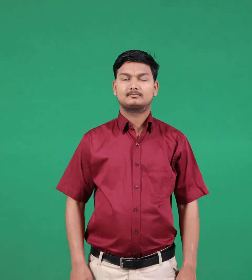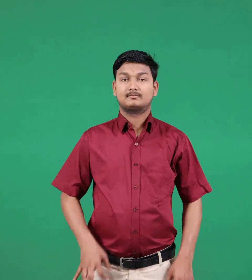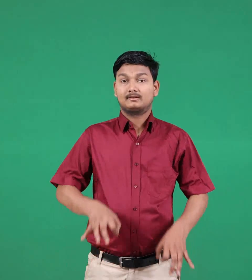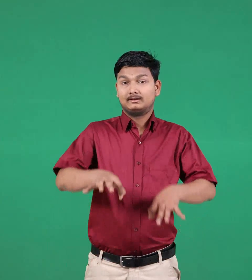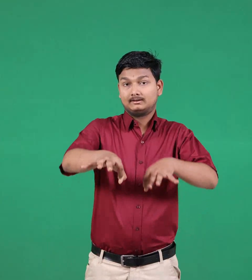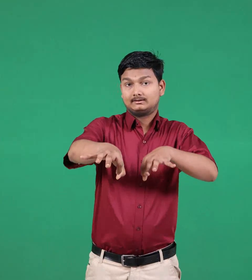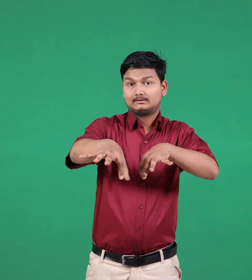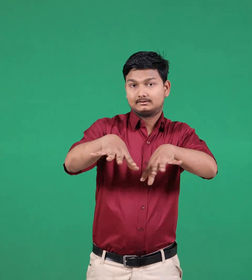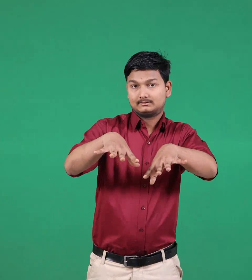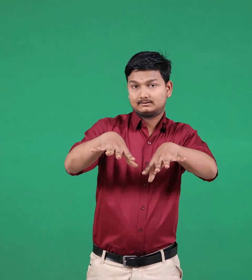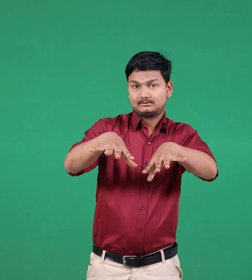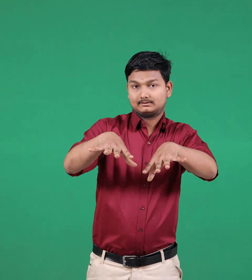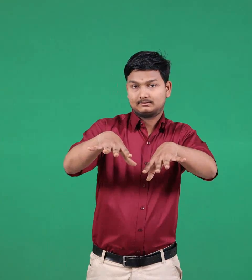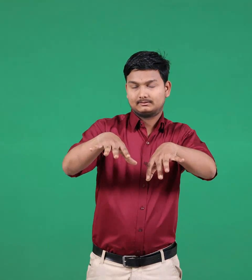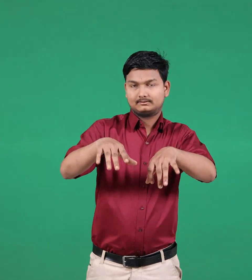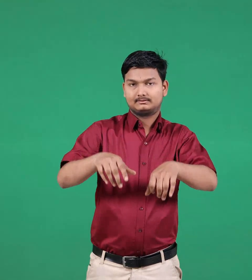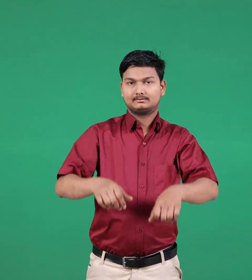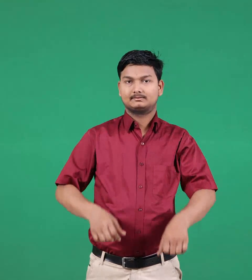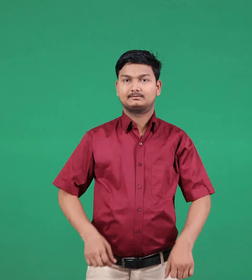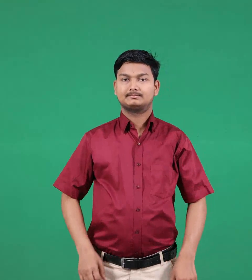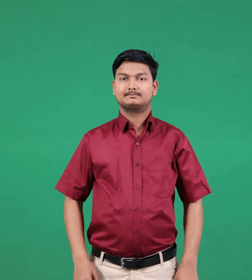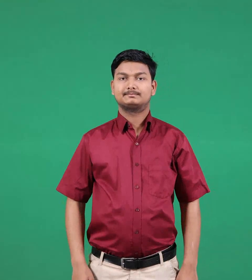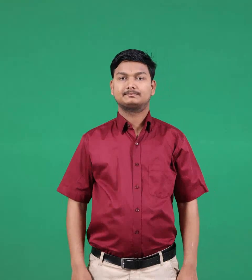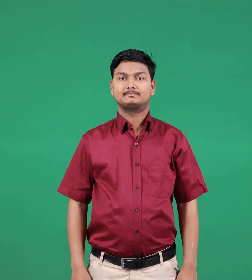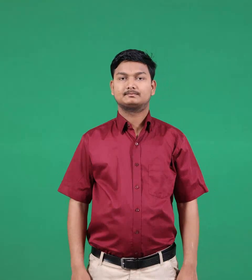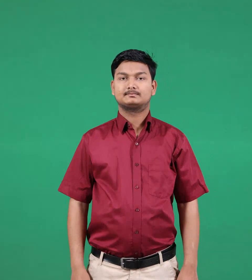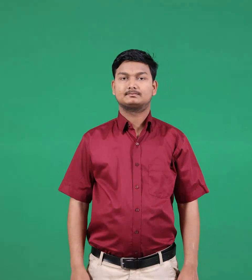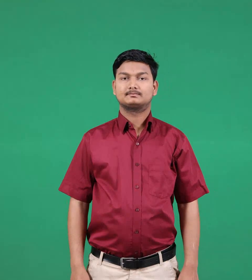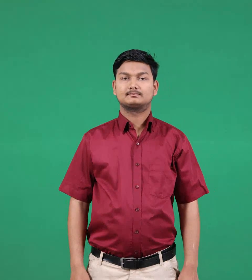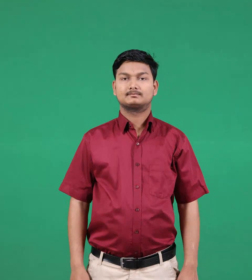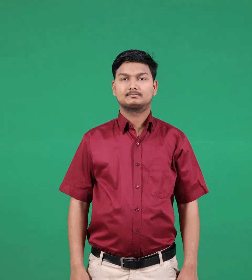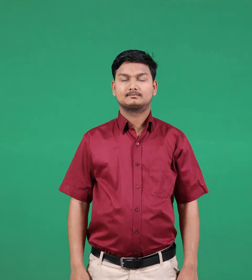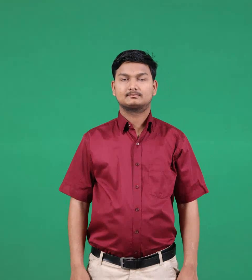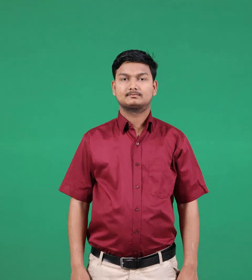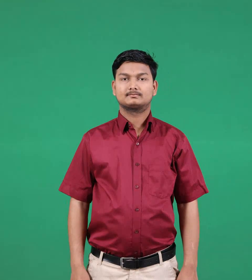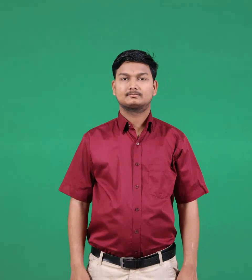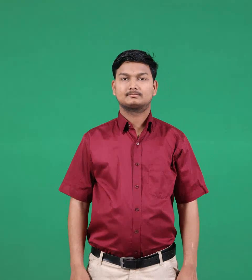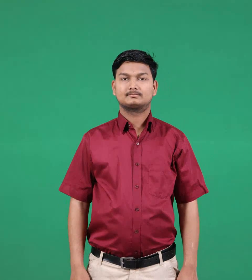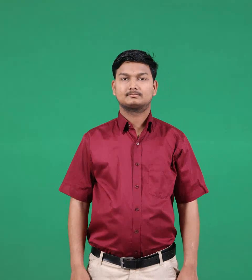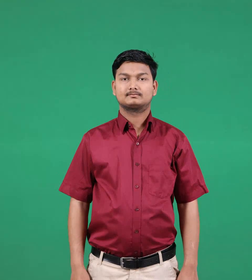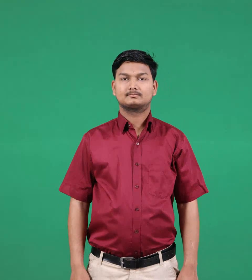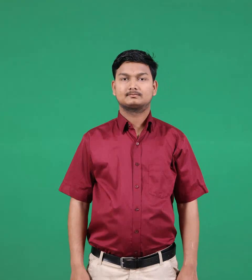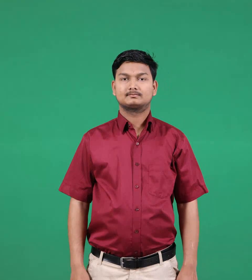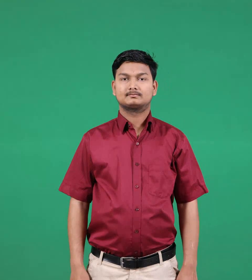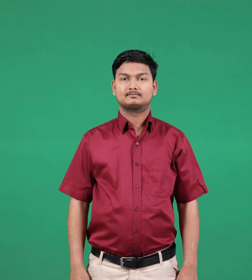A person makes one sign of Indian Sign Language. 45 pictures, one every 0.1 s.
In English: city
